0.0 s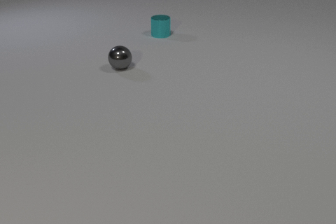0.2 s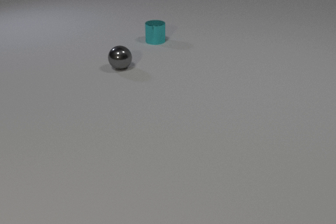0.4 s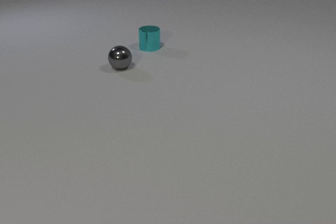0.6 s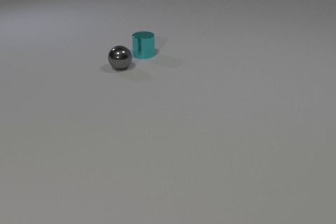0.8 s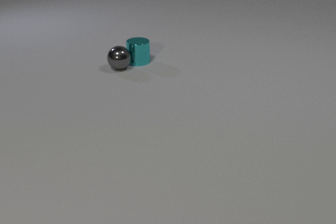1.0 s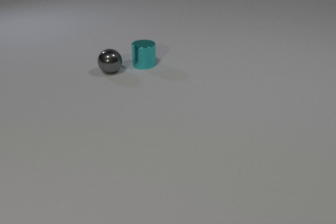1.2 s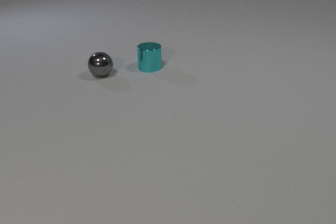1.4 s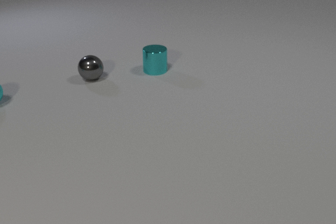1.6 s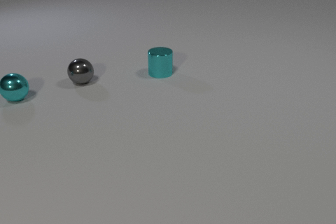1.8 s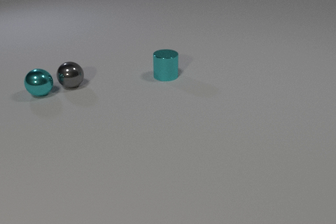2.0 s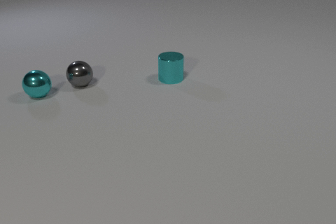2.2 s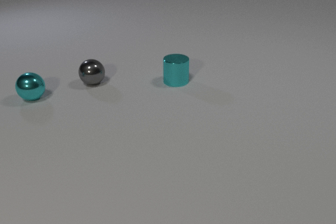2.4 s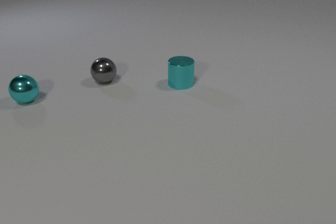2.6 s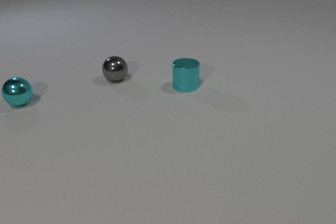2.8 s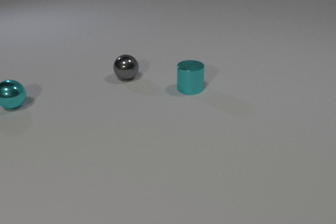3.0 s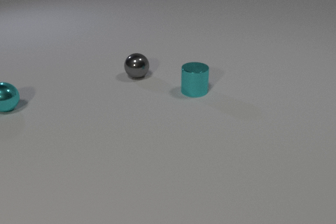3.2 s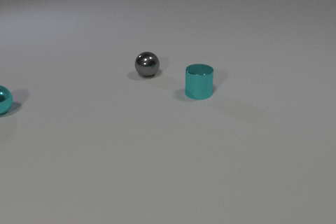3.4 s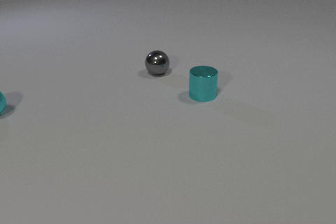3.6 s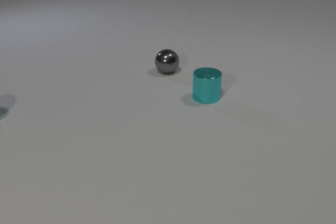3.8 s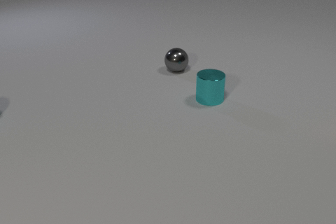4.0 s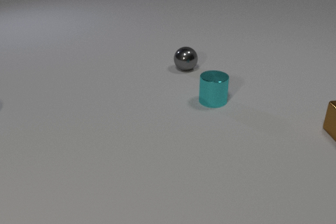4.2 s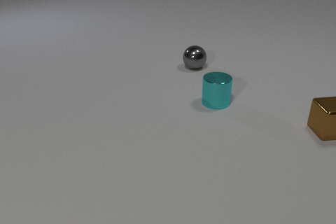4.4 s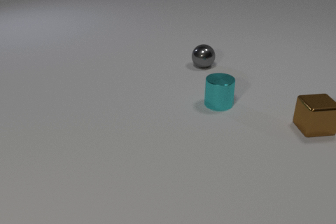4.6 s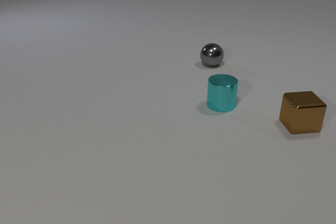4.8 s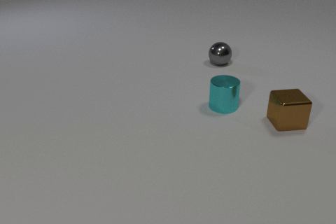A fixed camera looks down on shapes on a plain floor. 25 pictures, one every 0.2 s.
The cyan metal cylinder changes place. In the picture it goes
toward the camera.
0.0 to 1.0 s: The cyan metal cylinder slides toward the camera. The gray metal sphere rolls to the left and toward the camera. The cyan metal cylinder and the gray metal sphere collide.
1.0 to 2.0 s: The cyan metal cylinder slides toward the camera and to the right. The gray metal sphere rolls to the left and toward the camera. The cyan metal sphere comes in at the left edge, rolls to the right. The gray metal sphere and the cyan metal sphere collide.
2.0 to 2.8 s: The cyan metal cylinder slides toward the camera and to the right. The gray metal sphere rolls to the right. The cyan metal sphere rolls to the left and toward the camera.
2.8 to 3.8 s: The cyan metal cylinder slides toward the camera and to the right. The gray metal sphere rolls to the right. The cyan metal sphere rolls to the left and toward the camera, leaves at the left edge.
3.8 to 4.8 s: The cyan metal cylinder slides to the right and toward the camera. The gray metal sphere rolls to the right and away from the camera. The brown metal cube comes in at the right edge, slides to the left.
How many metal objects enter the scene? 2.
What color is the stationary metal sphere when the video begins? gray.
How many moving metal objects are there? 4.
